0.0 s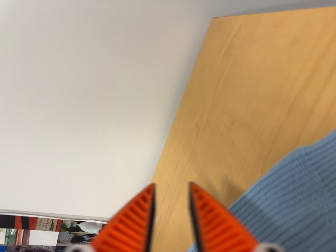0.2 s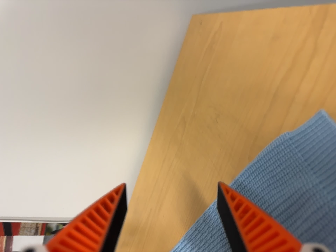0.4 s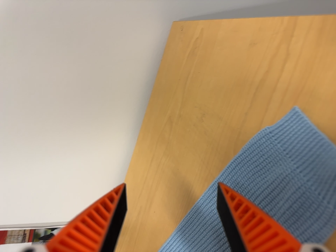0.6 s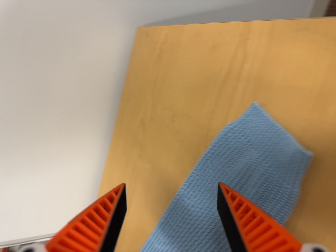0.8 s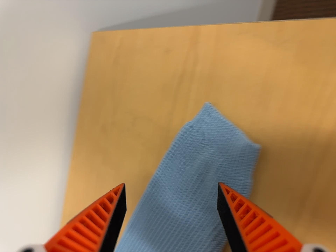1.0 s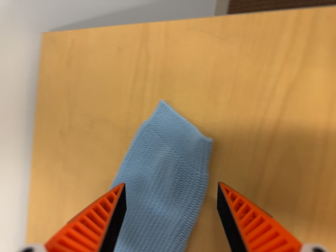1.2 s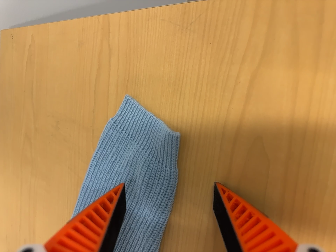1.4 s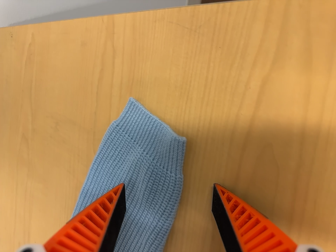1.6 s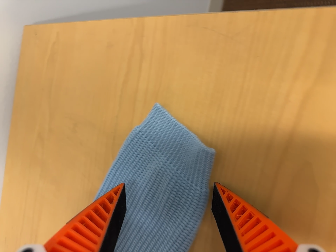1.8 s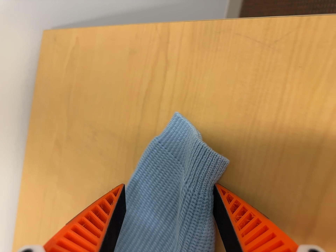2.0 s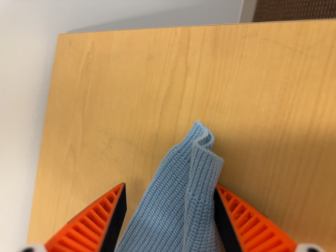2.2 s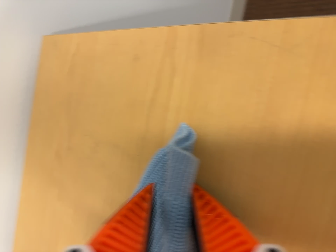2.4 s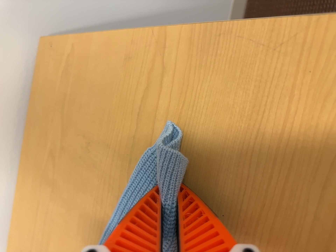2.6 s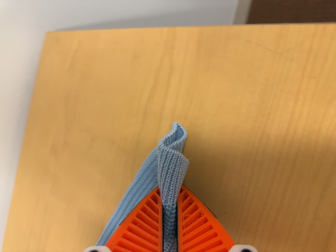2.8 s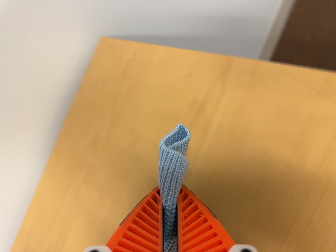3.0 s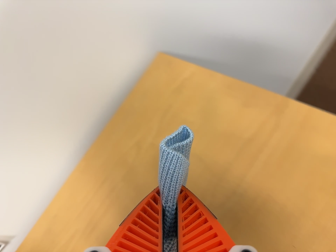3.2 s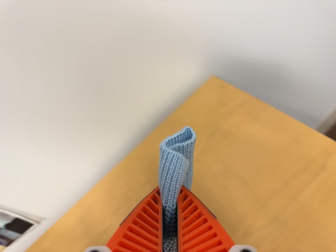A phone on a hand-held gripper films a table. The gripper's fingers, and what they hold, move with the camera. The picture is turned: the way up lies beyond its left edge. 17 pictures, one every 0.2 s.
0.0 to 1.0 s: The camera swings to its right by about 30 degrees, and the scene slides to the left. It travels backward, about 6 cm. It rolls about its line of sight by about 20 degrees, and the scene rotates counterclockwise.
1.0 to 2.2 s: The camera travels forward, about 7 cm, so what stands in front looms larger.
2.2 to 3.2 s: The camera travels to its left and backward, about 22 cm, so close, fixed things drift to the right. Its aim tips toward the top of its view by about 10 degrees, and the scene shifts downward. It rolls about its line of sight by about 35 degrees, and the scene rotates clockwise.
The film runs forward here.
